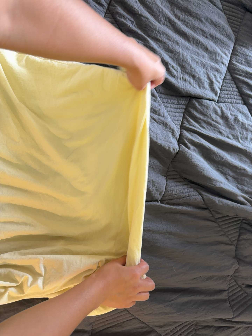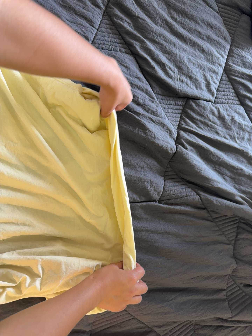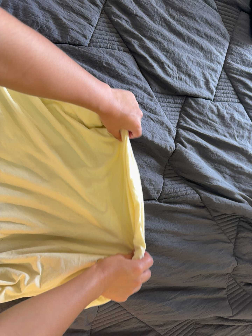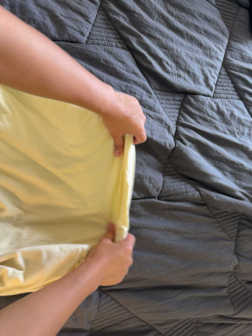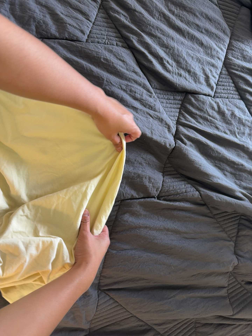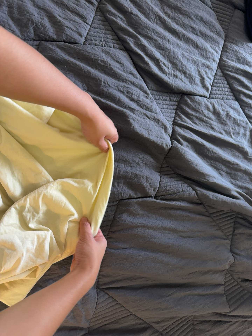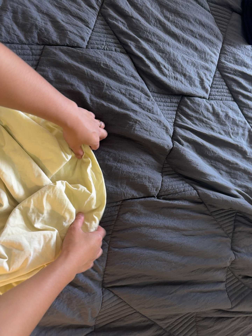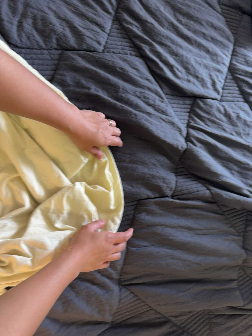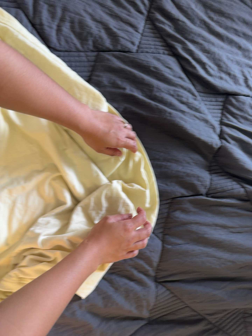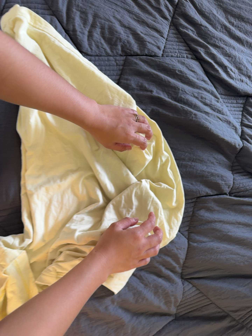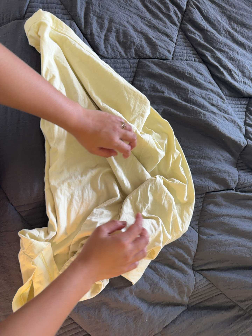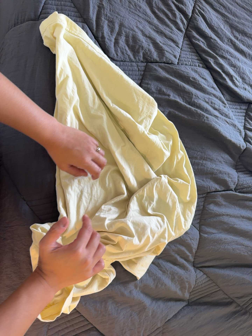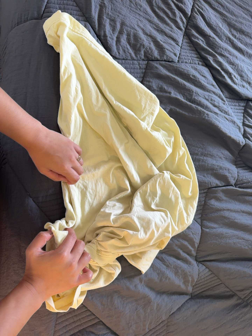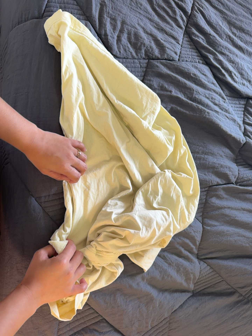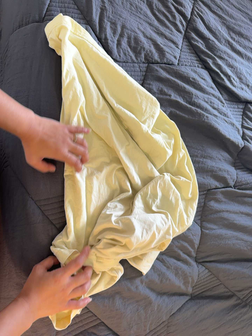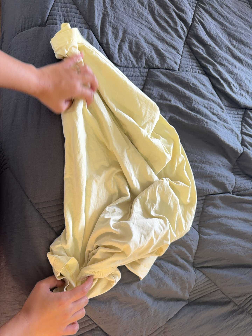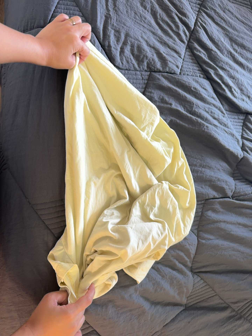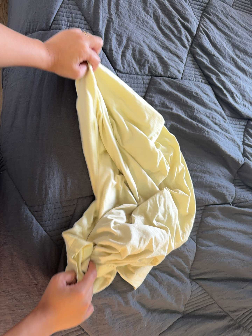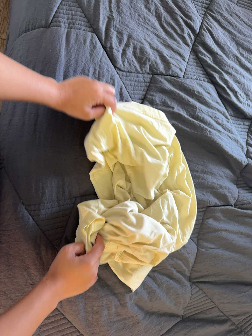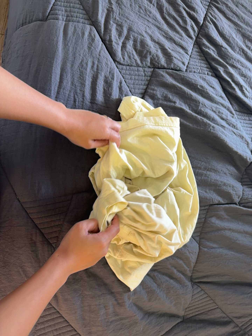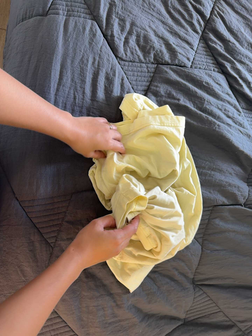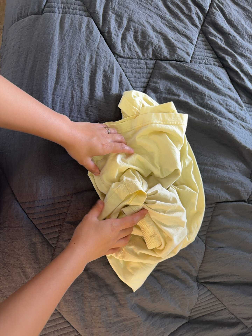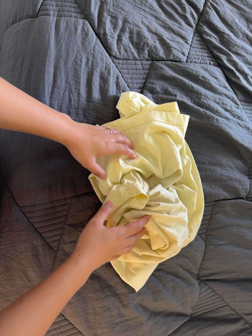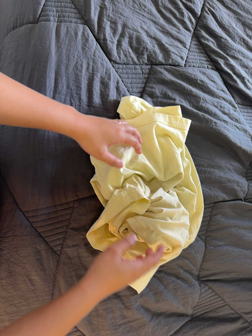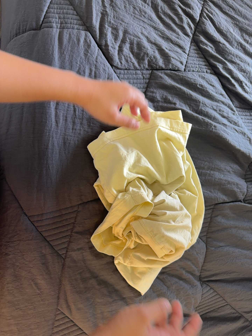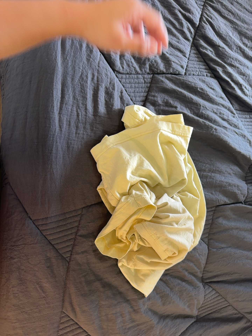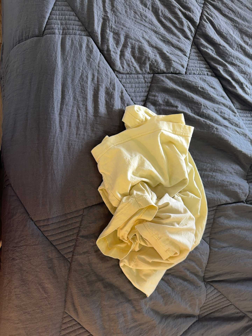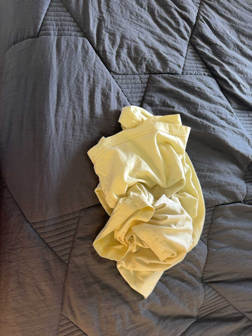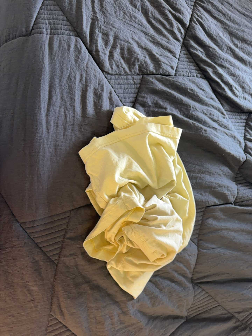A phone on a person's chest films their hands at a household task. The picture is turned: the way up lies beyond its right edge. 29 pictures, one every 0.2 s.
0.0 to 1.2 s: The camera shifts only a little, or ends up much as it began.
1.2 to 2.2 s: The camera travels to its left and backward, about 22 cm, so close, fixed things drift to the right.
2.2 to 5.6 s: The camera shifts only a little, or ends up much as it began.
The film runs backward here.
